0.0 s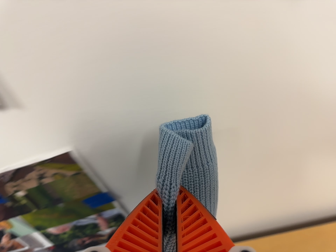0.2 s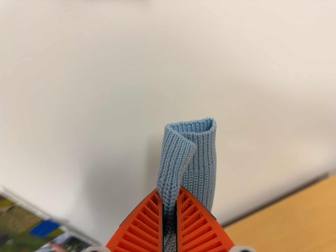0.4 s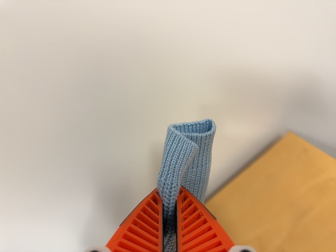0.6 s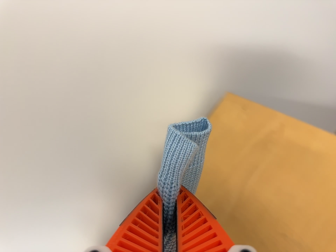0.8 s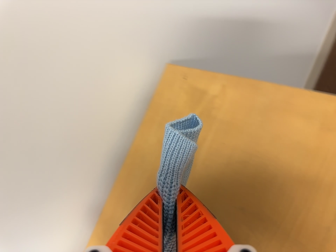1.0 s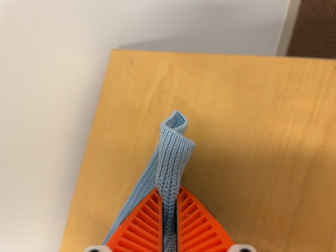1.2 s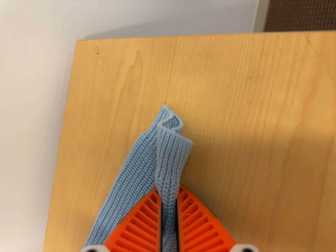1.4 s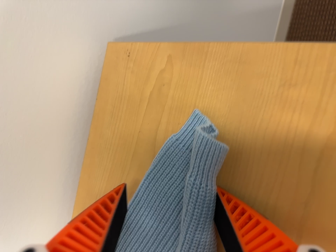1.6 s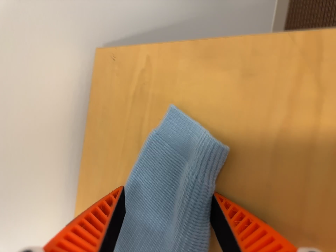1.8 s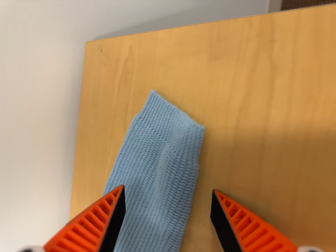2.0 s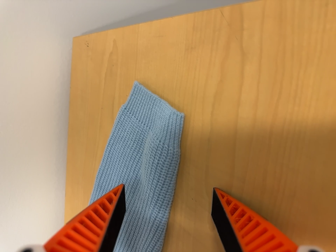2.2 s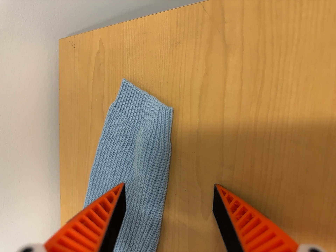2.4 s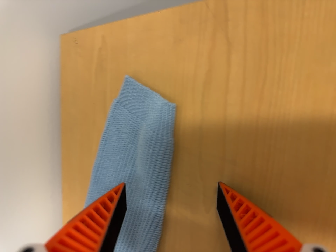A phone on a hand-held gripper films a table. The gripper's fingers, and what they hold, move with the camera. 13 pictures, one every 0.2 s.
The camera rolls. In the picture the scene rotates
counterclockwise.
0.0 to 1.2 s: The camera pans to its right by about 15 degrees. It travels to its right, about 40 cm, so close, fixed things drift to the left. Its aim tips toward the bottom of its view by about 10 degrees, and the scene shifts upward. It rolls about its line of sight by about 70 degrees, and the scene rotates counterclockwise.
1.2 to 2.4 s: The camera travels to its right and backward, about 10 cm. It rolls about its line of sight by about 10 degrees, and the scene rotates counterclockwise.
The film runs backward here.
